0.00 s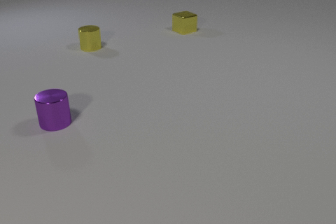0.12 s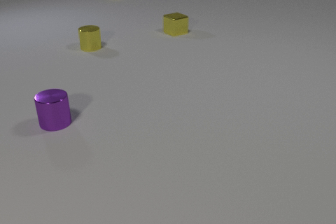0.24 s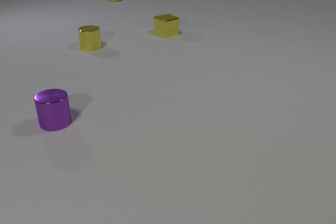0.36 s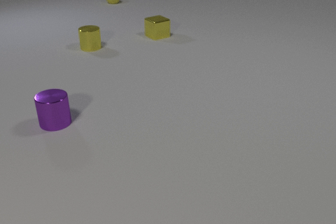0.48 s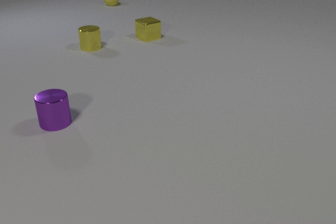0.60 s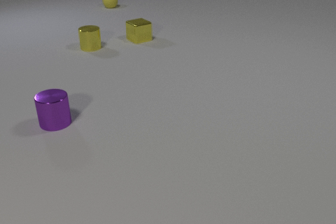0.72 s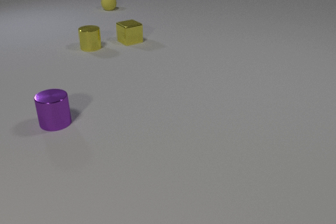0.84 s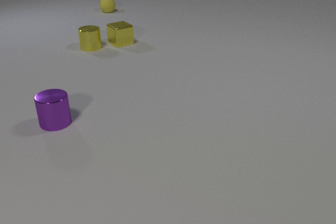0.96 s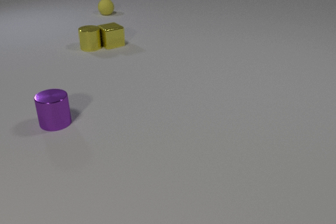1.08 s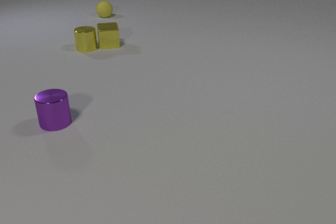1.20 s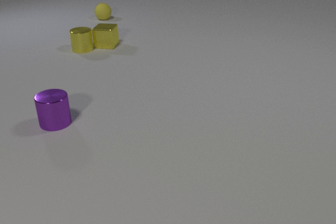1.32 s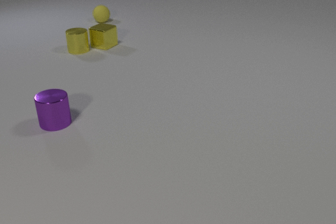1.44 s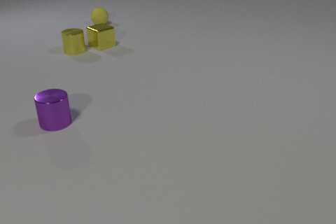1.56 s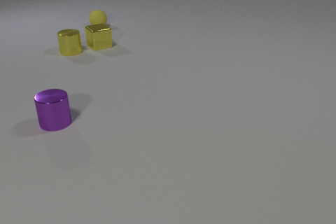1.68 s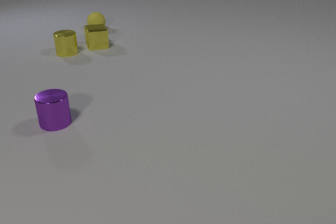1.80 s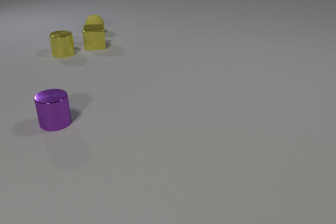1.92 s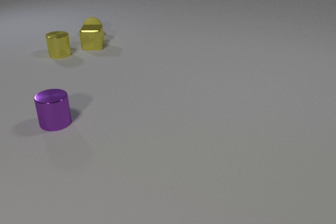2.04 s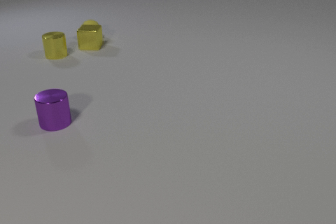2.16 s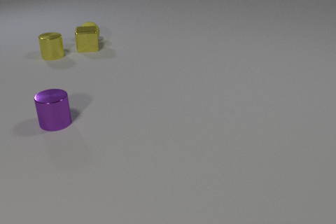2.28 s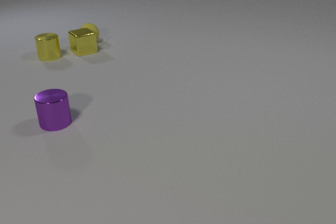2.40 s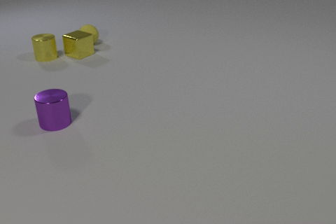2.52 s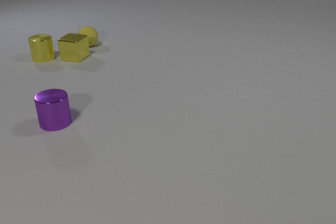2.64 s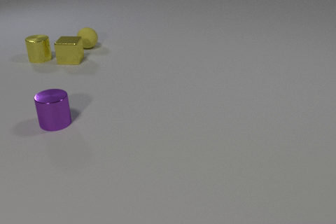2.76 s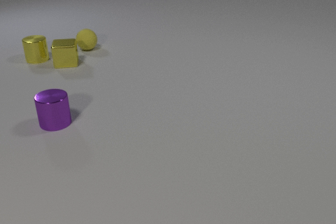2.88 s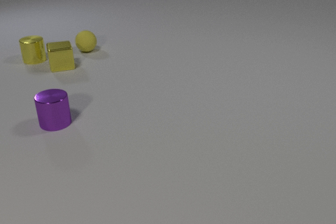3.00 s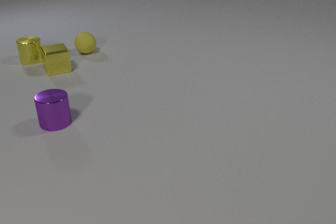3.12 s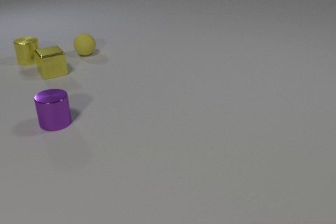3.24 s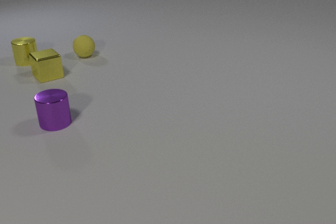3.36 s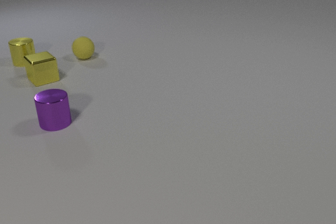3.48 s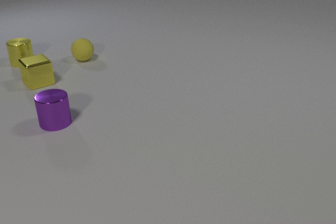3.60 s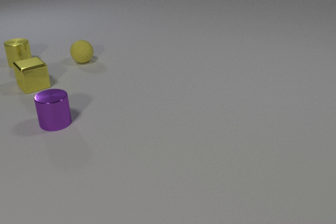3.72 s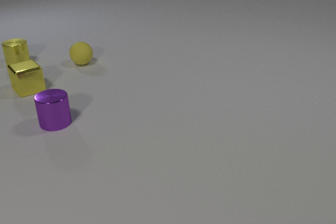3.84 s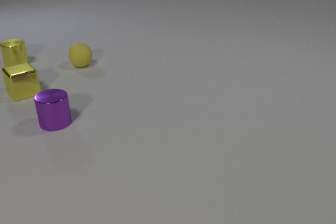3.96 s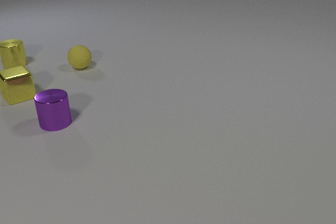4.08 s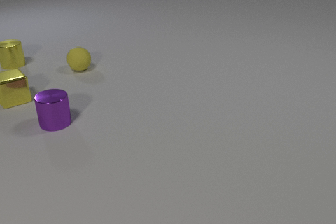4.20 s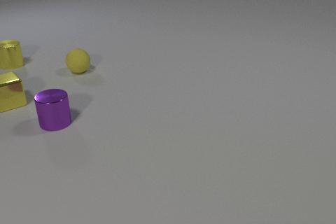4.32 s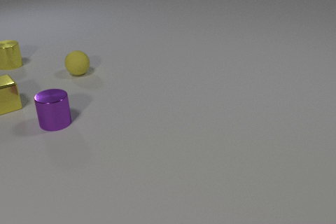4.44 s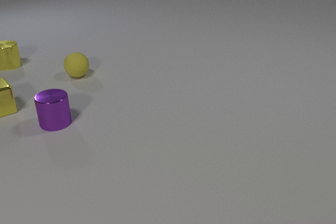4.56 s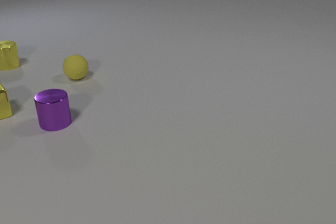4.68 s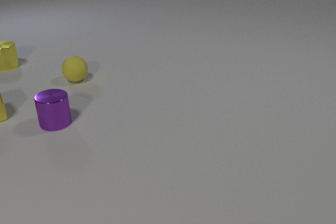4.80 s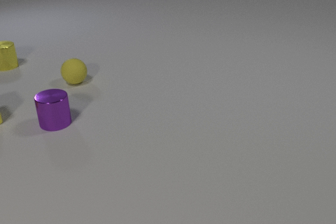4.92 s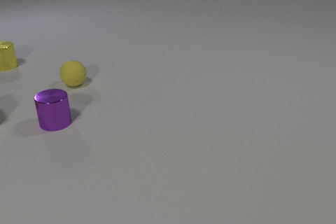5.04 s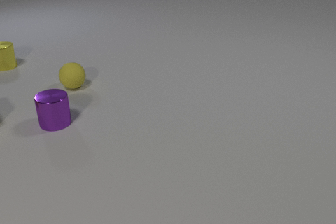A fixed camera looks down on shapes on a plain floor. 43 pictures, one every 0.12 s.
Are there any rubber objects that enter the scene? yes.
How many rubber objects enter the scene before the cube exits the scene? 1.
What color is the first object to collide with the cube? yellow.
0.00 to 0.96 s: The yellow metal cube slides to the left and toward the camera. The yellow rubber sphere comes in at the top edge, rolls toward the camera. The yellow metal cube and the yellow metal cylinder collide.
0.96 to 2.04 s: The yellow metal cube slides to the left, spins so that its near face slides to the left, clockwise seen from above. The yellow metal cylinder slides to the left. The yellow rubber sphere rolls toward the camera.
2.04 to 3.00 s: The yellow metal cube slides toward the camera and to the left, spins counterclockwise seen from above by about 120 degrees, its near face sliding to the right. The yellow metal cylinder slides to the left. The yellow rubber sphere rolls toward the camera. The yellow metal cube and the yellow rubber sphere collide.
3.00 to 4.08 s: The yellow metal cube slides toward the camera and to the left. The yellow metal cylinder slides to the left. The yellow rubber sphere rolls toward the camera.
4.08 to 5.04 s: The yellow metal cube slides toward the camera and to the left, leaves at the left edge. The yellow metal cylinder slides to the left. The yellow rubber sphere rolls toward the camera.
